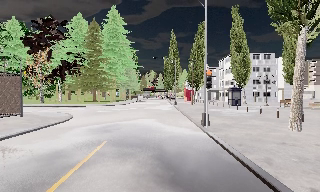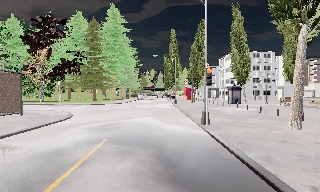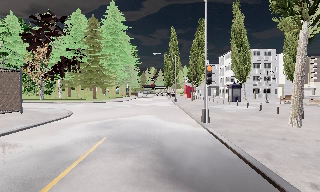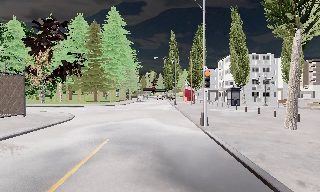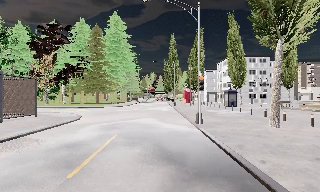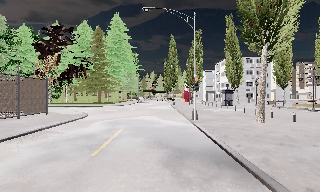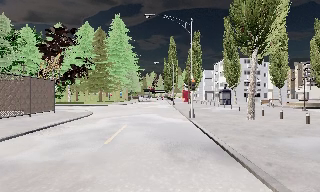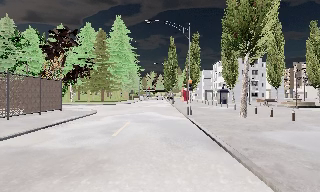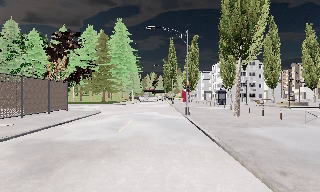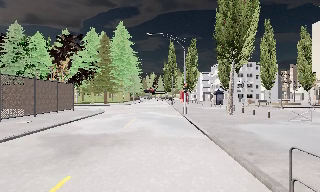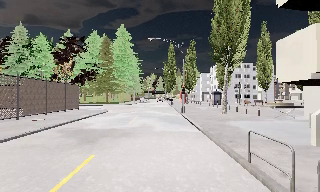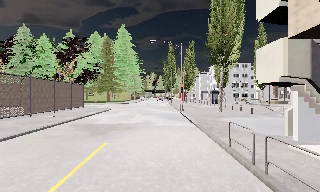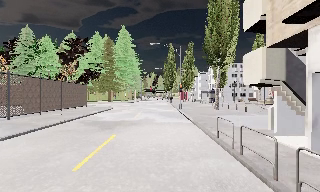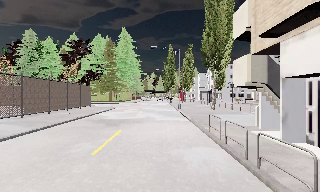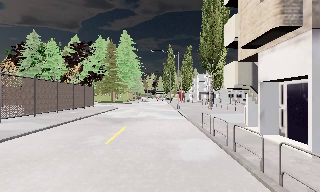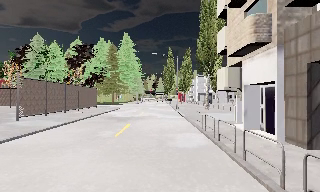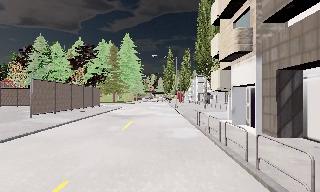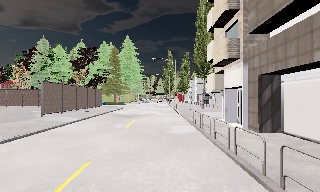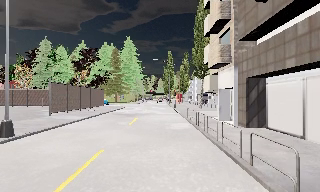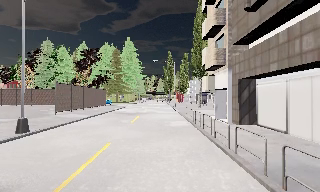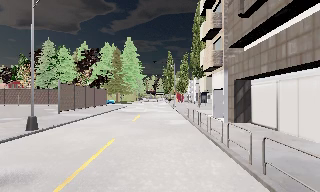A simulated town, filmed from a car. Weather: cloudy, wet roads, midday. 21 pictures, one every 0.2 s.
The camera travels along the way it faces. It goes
backward.
0.0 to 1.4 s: The camera travels backward, about 4.5 m, so what stands in front gets smaller. It gains speed.
1.4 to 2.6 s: The camera travels backward, about 7 m, so what stands in front gets smaller.
2.6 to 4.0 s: The camera travels backward, about 7 m, so what stands in front gets smaller. It loses speed.
The film runs backward here.
